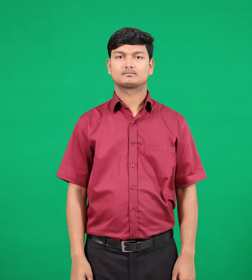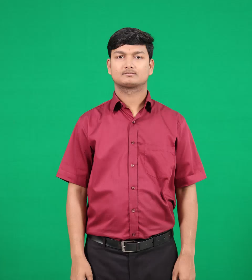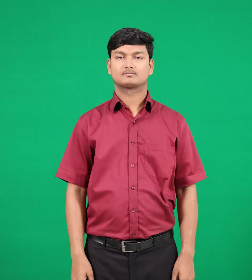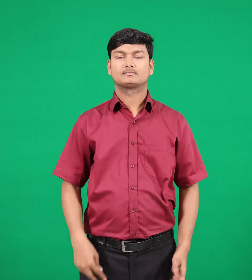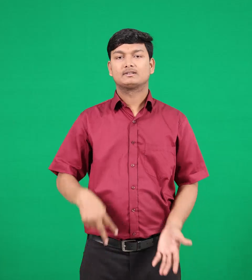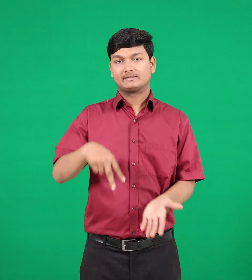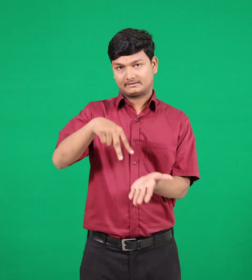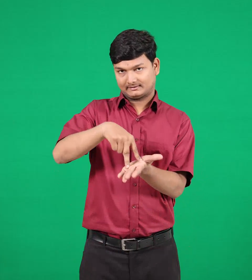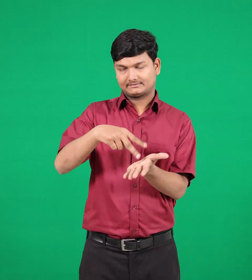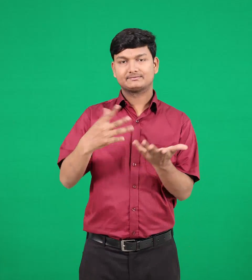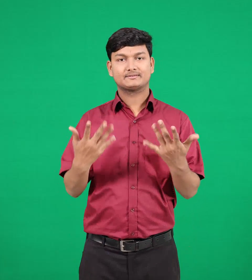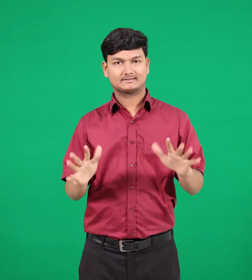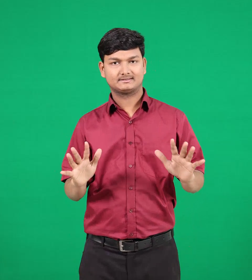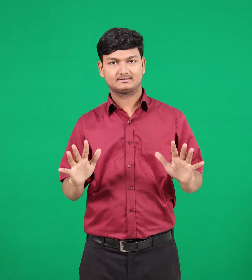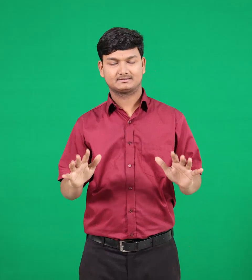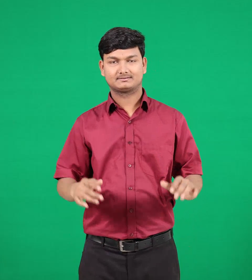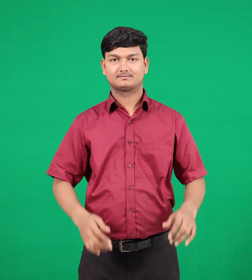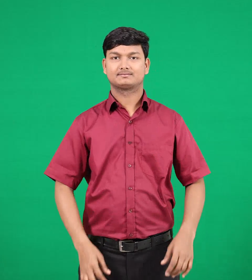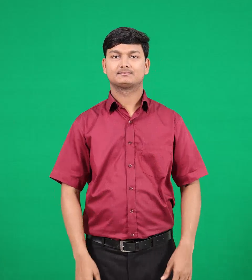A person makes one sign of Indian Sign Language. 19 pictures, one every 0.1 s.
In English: stood
